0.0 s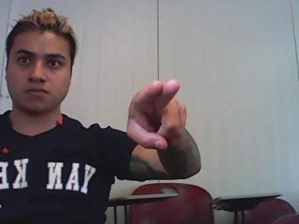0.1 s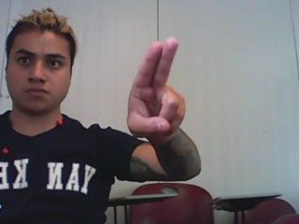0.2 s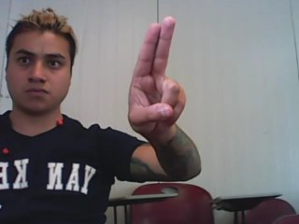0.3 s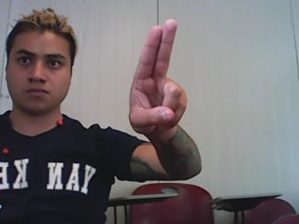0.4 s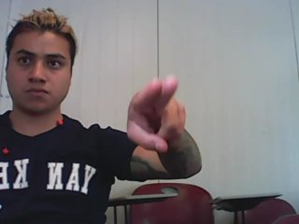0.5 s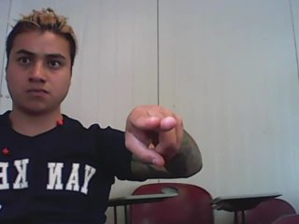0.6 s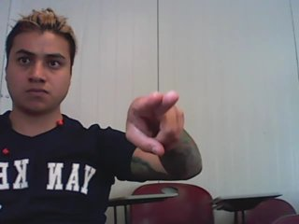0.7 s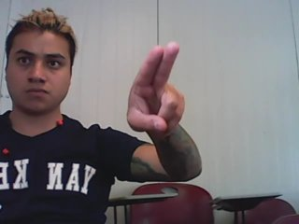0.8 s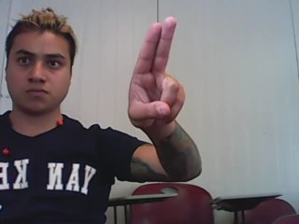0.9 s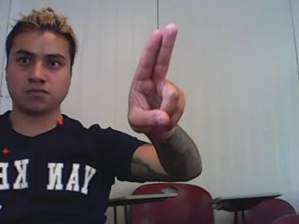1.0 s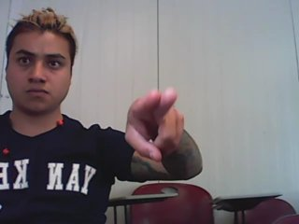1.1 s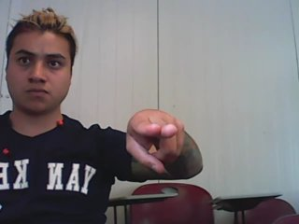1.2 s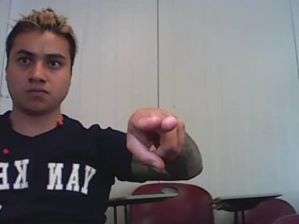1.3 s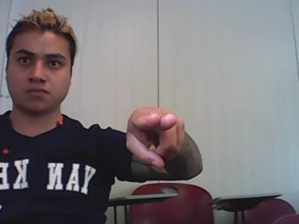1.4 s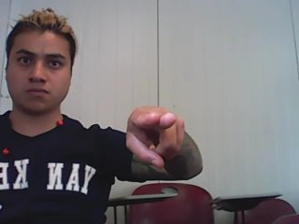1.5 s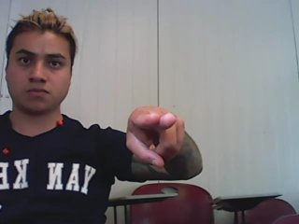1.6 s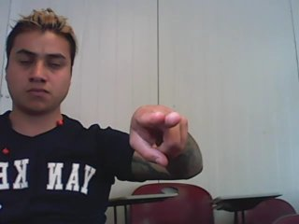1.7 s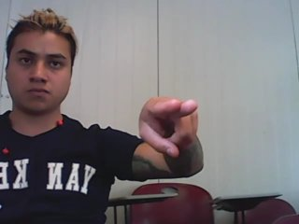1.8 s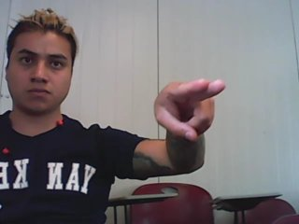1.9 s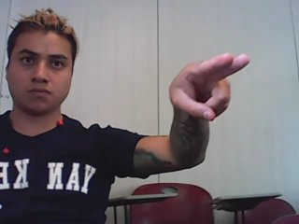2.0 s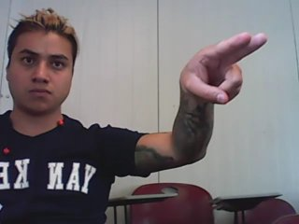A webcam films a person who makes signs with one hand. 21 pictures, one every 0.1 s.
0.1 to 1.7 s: Double click with two fingers.
